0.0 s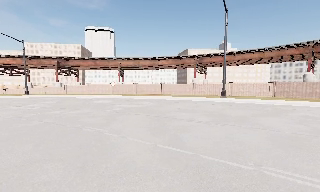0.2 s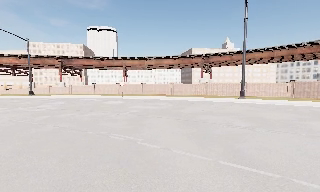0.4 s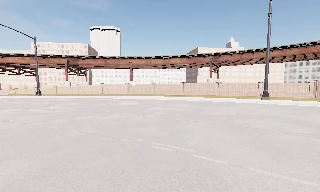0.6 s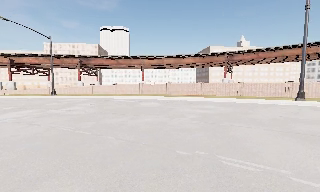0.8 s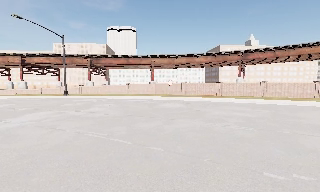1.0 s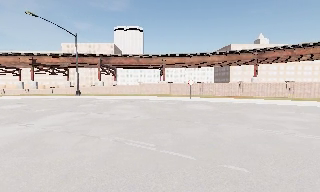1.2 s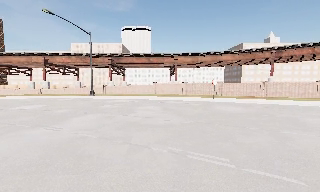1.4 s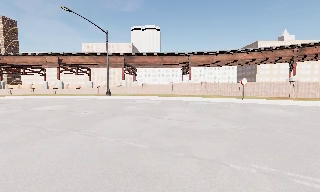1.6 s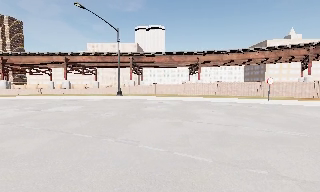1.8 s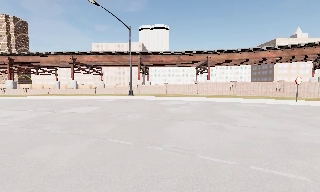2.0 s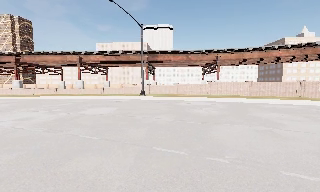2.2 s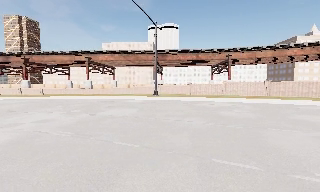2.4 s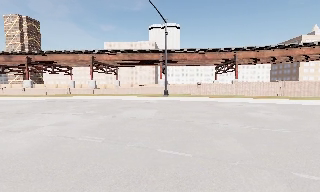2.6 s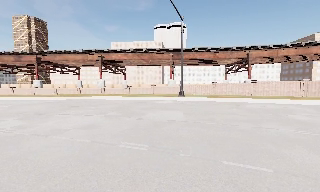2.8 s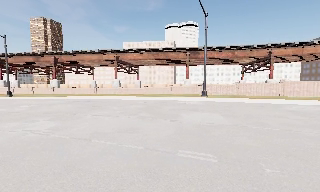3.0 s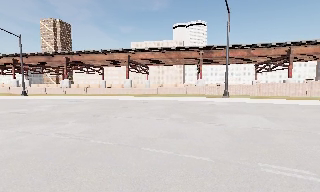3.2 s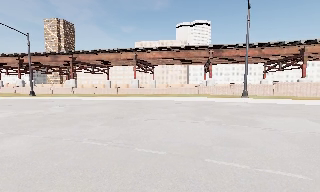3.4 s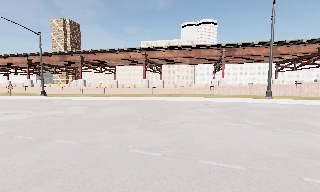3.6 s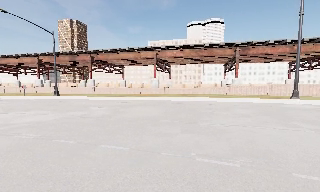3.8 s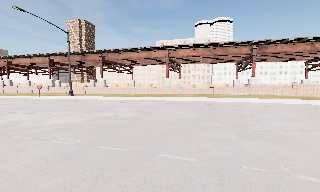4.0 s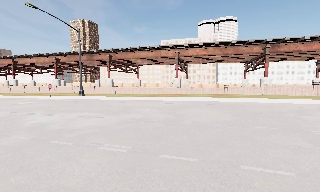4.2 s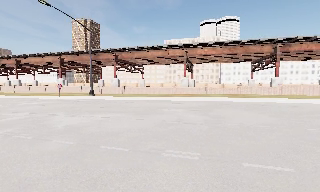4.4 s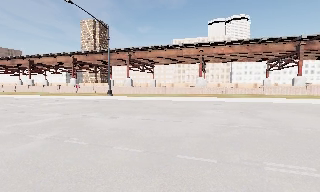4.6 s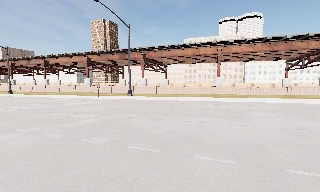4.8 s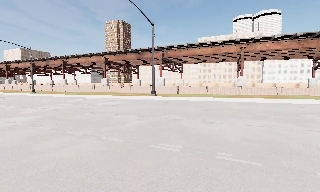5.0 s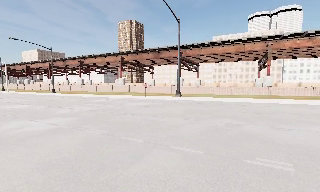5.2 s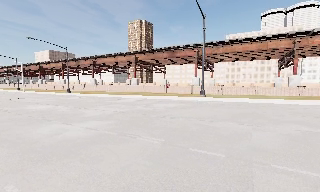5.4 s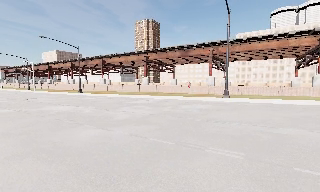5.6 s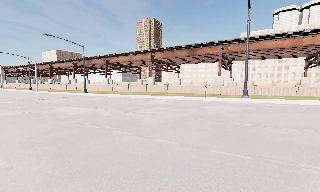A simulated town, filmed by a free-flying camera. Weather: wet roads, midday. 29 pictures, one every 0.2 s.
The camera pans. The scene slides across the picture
to the right.
The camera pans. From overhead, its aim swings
counterclockwise.
0.0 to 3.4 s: The camera swings to its left by about 25 degrees, and the scene slides to the right. It travels to its left and forward, about 30 m, so close, fixed things drift to the right.
3.4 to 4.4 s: The camera travels to its left, about 10 m, so close, fixed things drift to the right.
4.4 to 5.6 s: The camera swings to its left by about 10 degrees, and the scene slides to the right. It travels to its left and forward, about 14 m, so close, fixed things drift to the right.
The film runs backward here.
